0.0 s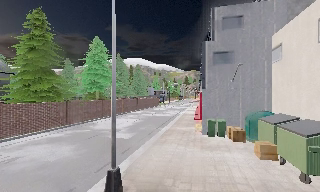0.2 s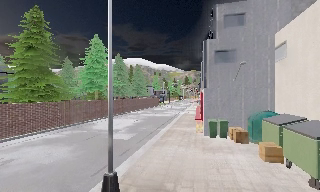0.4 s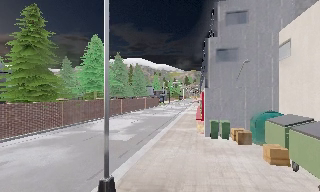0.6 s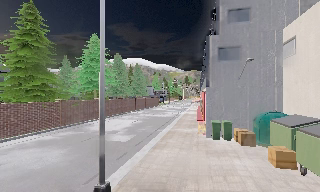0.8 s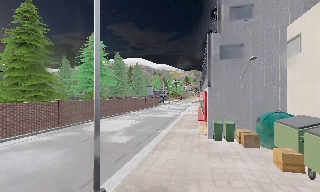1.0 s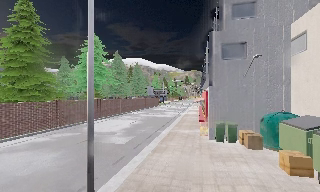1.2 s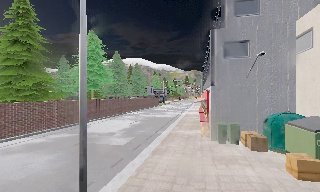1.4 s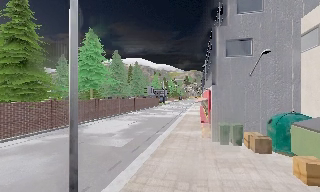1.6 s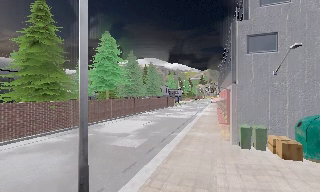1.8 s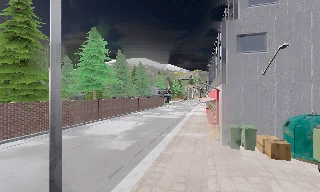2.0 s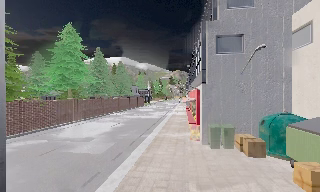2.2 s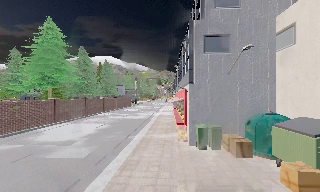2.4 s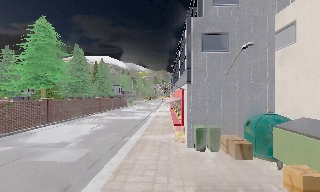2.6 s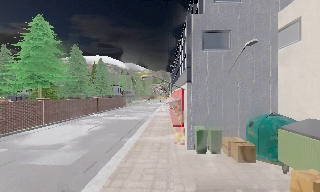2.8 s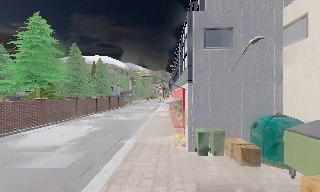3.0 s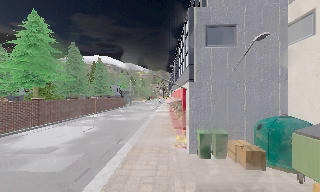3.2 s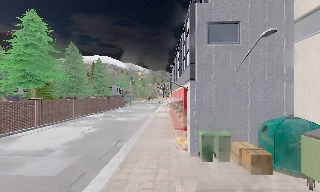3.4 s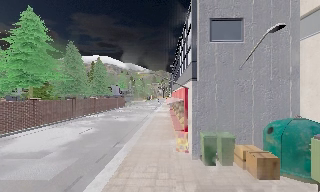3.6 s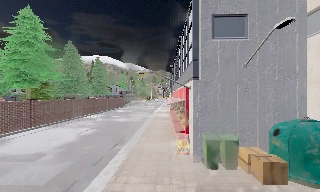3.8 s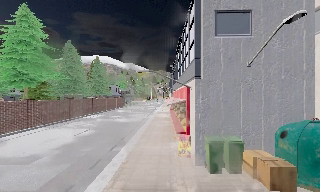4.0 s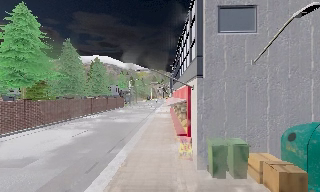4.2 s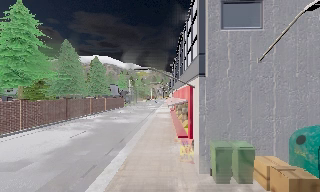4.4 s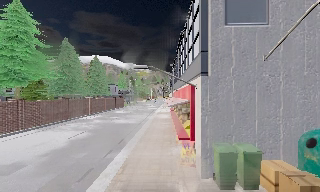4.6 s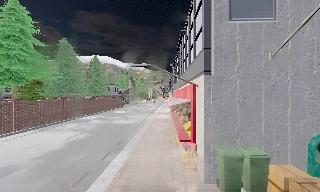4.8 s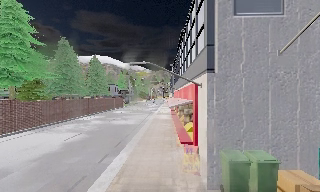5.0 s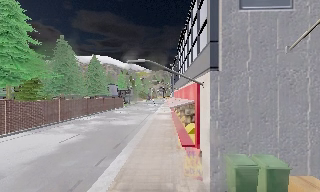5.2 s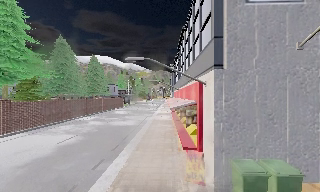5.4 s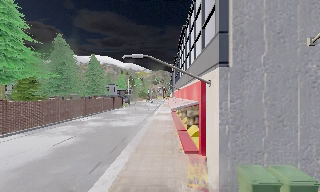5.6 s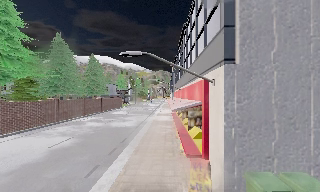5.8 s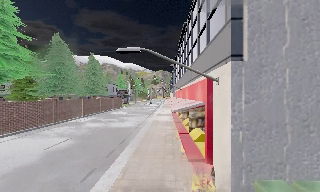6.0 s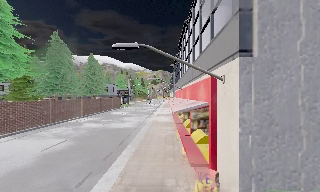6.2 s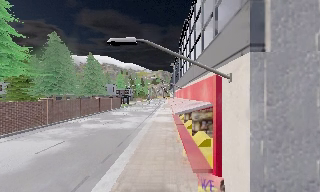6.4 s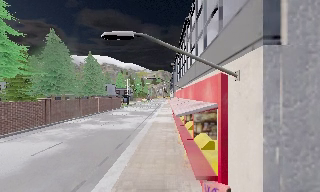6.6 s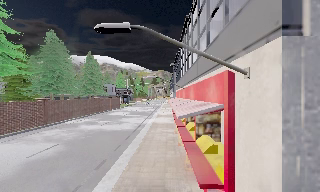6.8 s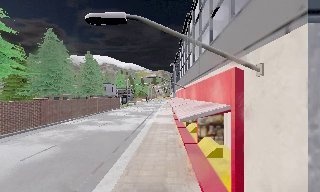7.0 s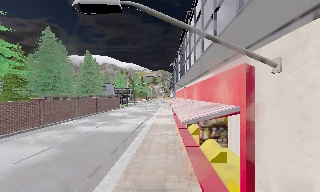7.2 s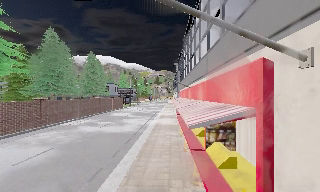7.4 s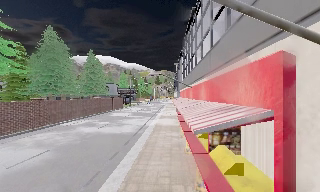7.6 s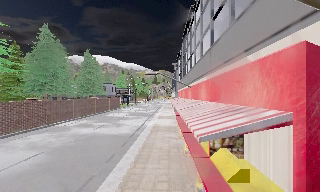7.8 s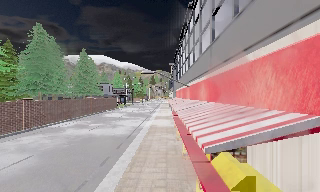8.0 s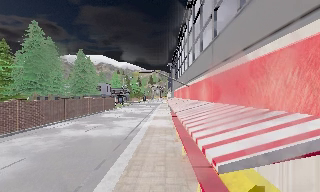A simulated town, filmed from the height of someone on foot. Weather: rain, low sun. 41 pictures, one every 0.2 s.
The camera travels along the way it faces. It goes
forward.
0.0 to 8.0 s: The scene slides to the left, as the camera pans about 15 degrees to its right. It travels forward, about 11 m, so what stands in front looms larger.
The film runs forward here.
